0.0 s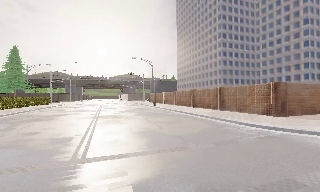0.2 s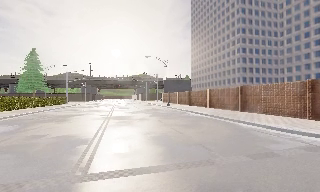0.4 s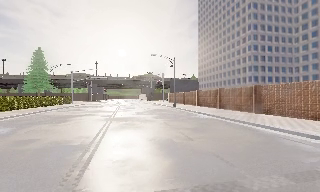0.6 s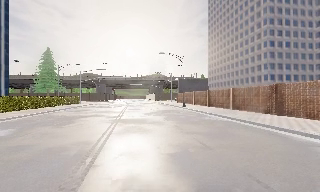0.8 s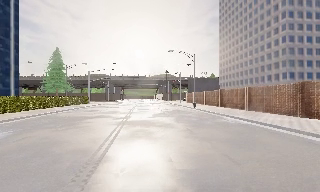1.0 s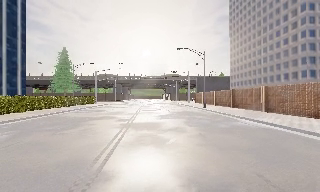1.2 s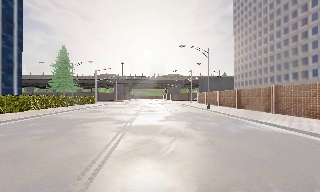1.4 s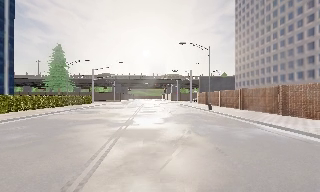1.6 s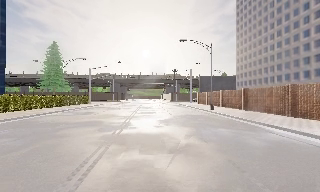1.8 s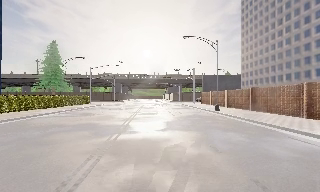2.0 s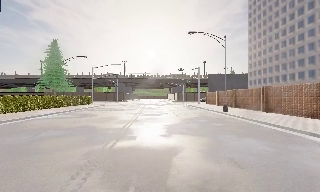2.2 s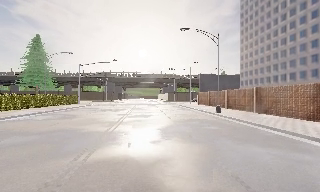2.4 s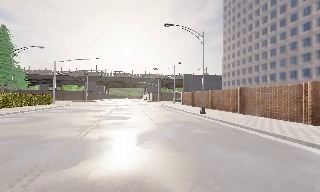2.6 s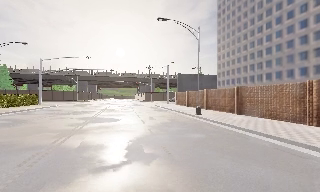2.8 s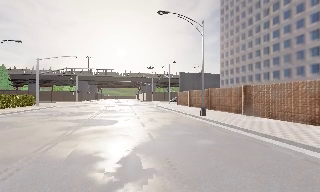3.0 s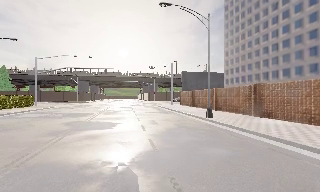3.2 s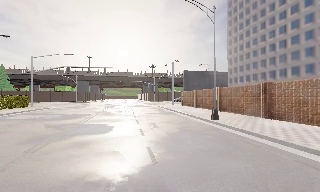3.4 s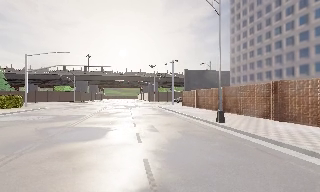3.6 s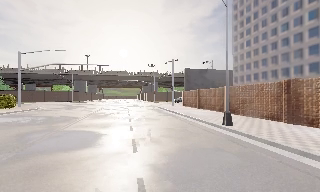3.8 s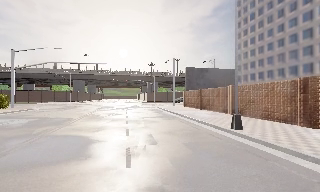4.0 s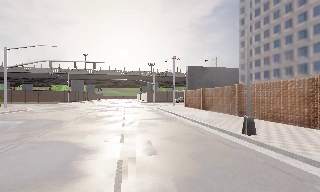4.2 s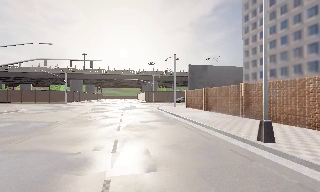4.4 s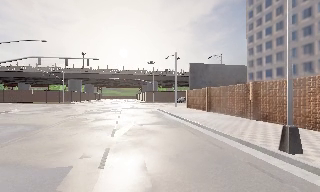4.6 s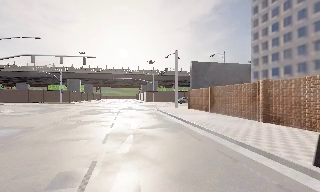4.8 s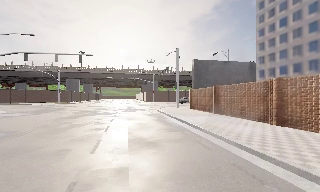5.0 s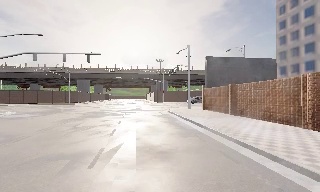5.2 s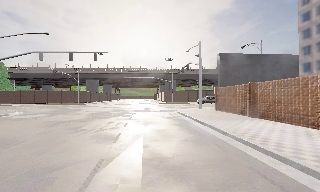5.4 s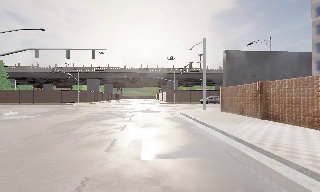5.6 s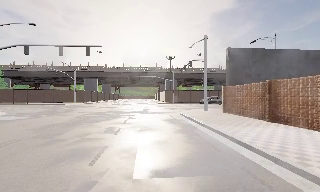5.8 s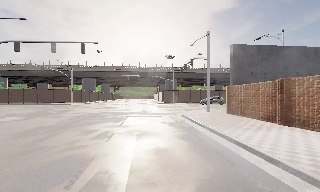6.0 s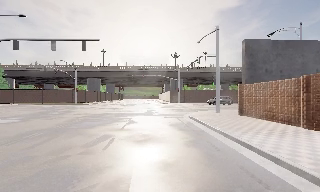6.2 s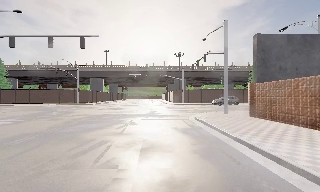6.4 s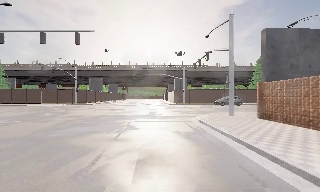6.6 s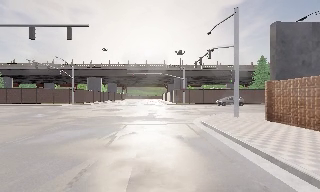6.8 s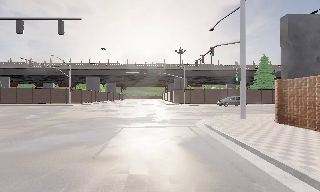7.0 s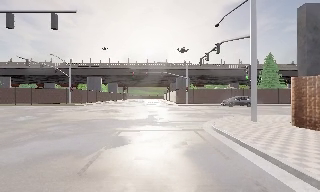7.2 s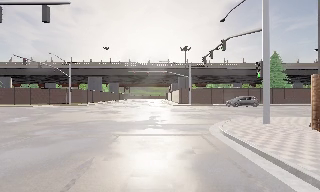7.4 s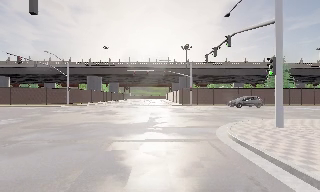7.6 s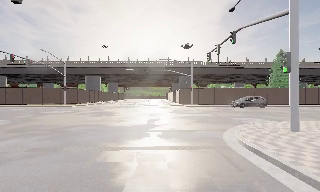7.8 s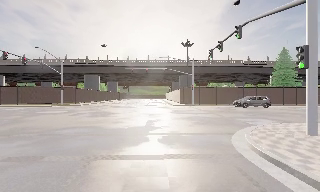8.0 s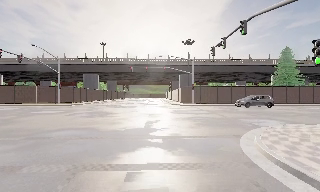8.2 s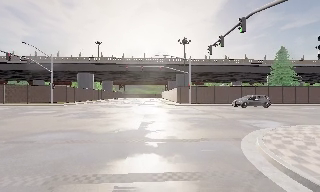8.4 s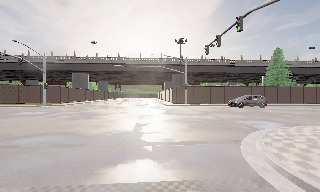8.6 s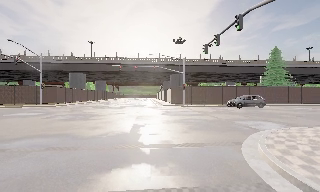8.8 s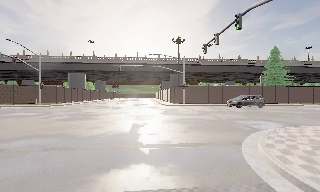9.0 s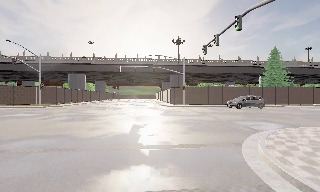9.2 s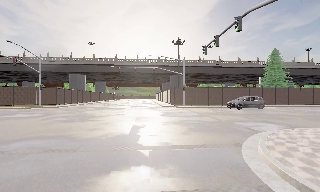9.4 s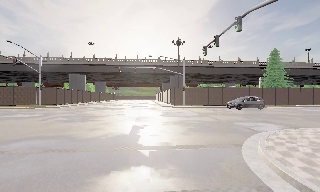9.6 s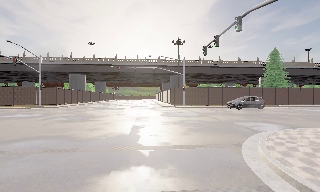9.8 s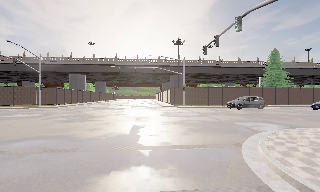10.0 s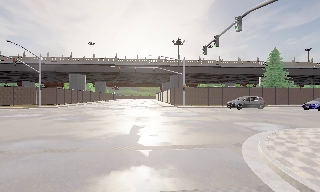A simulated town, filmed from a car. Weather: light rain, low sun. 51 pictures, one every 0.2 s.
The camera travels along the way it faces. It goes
forward.
0.0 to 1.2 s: The camera swings to its left by about 15 degrees, and the scene slides to the right. It travels forward, about 6 m, so what stands in front looms larger.
1.2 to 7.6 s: The camera travels forward, about 30 m, so what stands in front looms larger.
7.6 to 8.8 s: The camera travels forward, about 2.5 m, so what stands in front looms larger. It loses speed.
8.8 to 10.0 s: The camera keeps its place and its aim.
The film runs forward here.
